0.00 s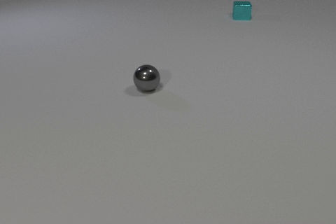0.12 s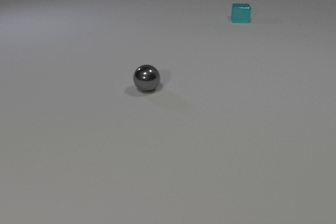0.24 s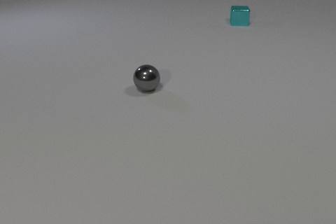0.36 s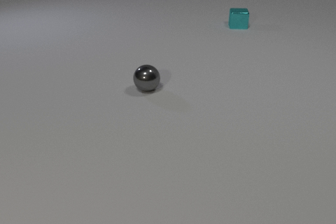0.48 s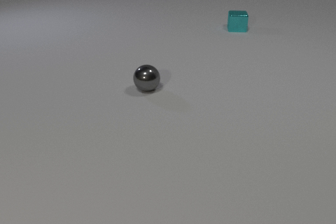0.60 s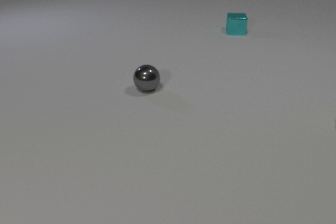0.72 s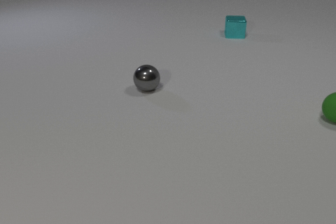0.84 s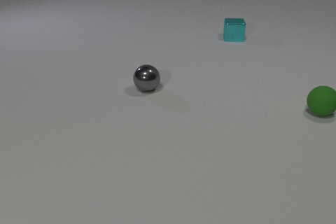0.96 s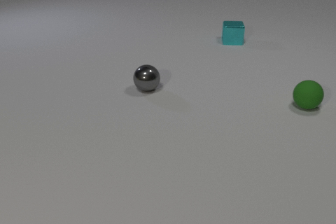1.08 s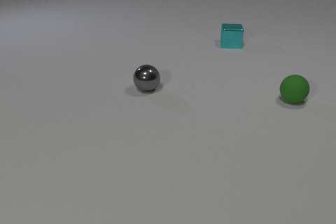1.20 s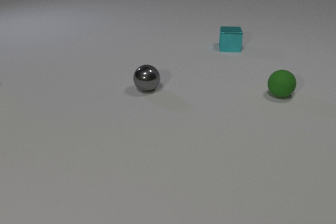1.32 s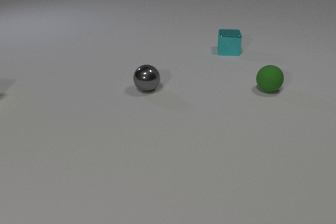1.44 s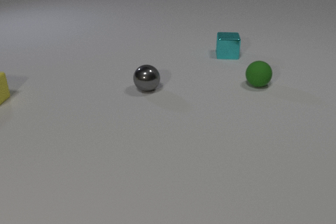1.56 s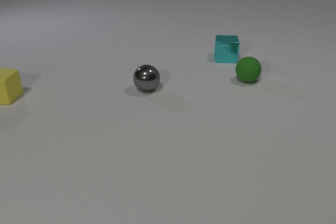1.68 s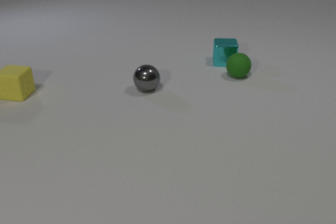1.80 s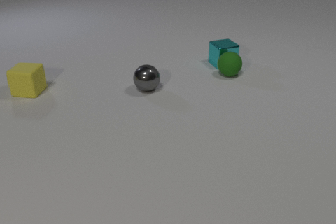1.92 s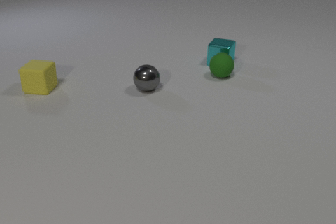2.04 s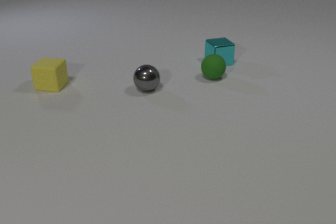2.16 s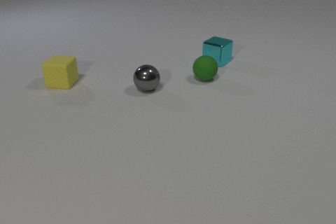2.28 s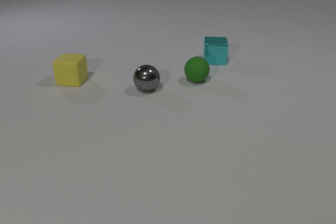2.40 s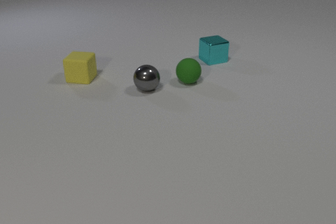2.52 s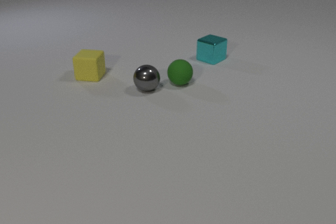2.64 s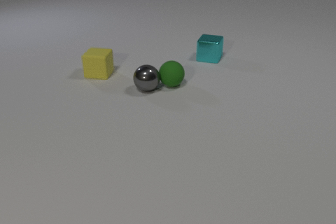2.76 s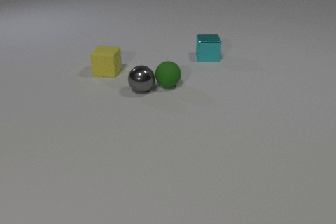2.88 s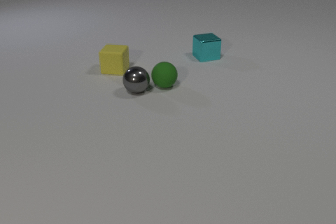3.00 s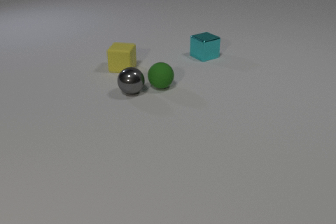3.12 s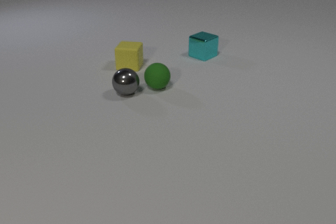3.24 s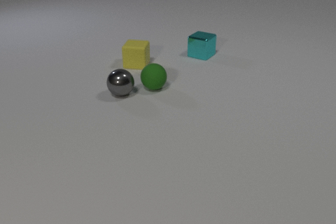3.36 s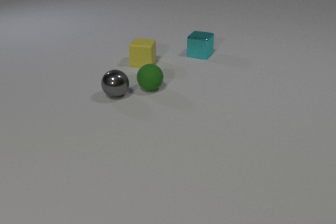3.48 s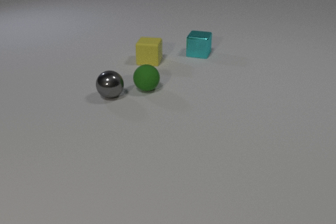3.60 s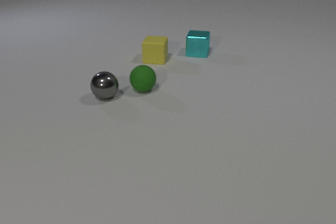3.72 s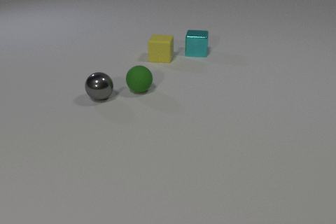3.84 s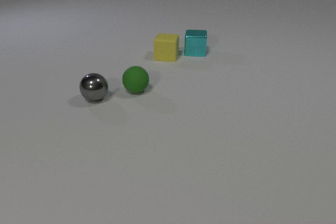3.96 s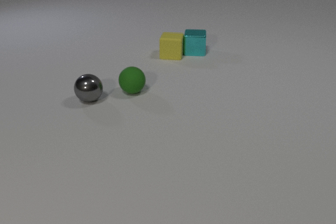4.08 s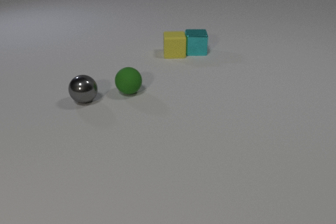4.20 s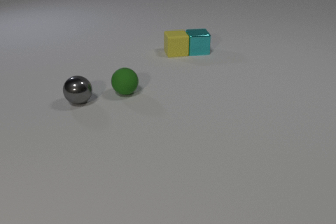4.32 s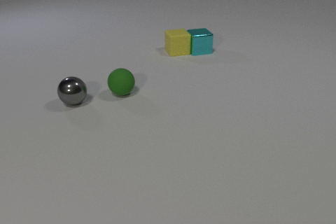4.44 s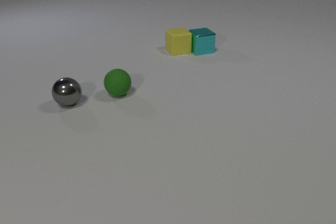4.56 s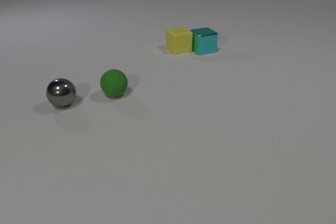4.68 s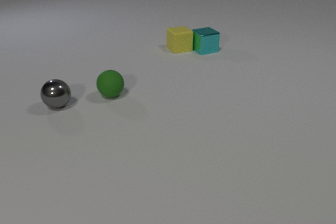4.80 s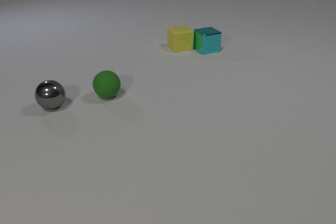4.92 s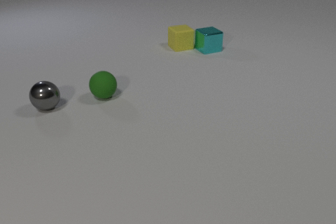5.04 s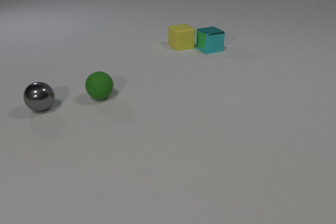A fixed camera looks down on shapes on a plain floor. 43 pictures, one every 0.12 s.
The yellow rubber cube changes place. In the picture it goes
to the right.
The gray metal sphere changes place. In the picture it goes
to the left.
0.00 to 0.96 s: The green rubber sphere comes in at the right edge, rolls to the left and away from the camera. The cyan metal cube slides toward the camera.
0.96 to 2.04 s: The green rubber sphere rolls to the left and away from the camera. The cyan metal cube slides toward the camera. The yellow rubber cube comes in at the left edge, slides to the right. The green rubber sphere and the cyan metal cube collide.
2.04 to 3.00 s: The green rubber sphere rolls to the left and toward the camera. The cyan metal cube slides to the left and away from the camera. The yellow rubber cube slides to the right and away from the camera. The gray metal sphere rolls to the left. The green rubber sphere and the gray metal sphere collide.
3.00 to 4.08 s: The green rubber sphere rolls to the left. The cyan metal cube slides away from the camera and to the left. The yellow rubber cube slides to the right and away from the camera. The gray metal sphere rolls to the left. The cyan metal cube and the yellow rubber cube collide.
4.08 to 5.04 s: The green rubber sphere rolls to the left. The cyan metal cube slides to the right and away from the camera. The yellow rubber cube slides away from the camera. The gray metal sphere rolls to the left.
How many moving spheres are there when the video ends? 2.
What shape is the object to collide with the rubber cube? cube.
How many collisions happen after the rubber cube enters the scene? 3.
